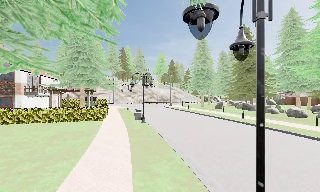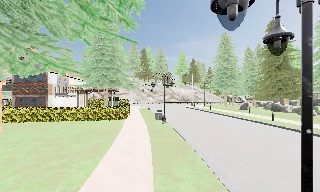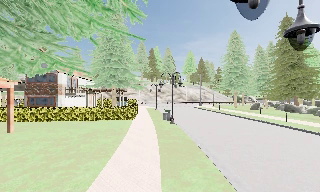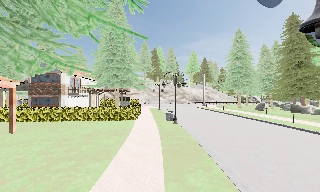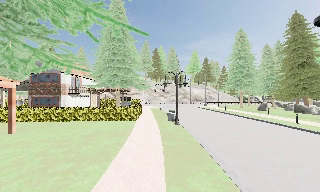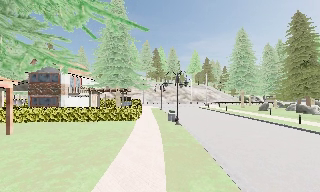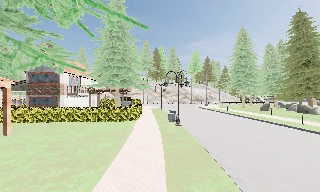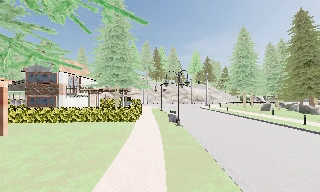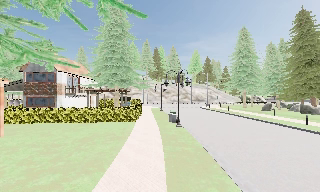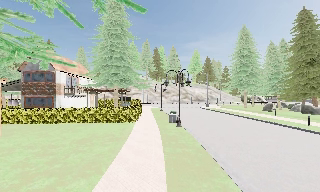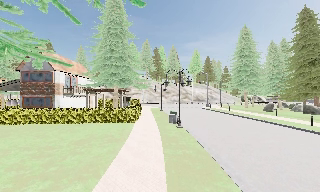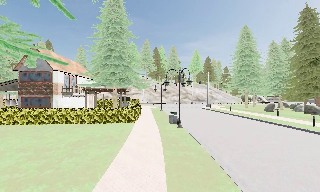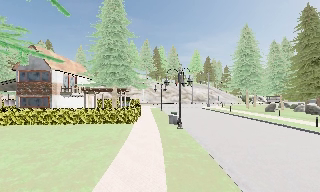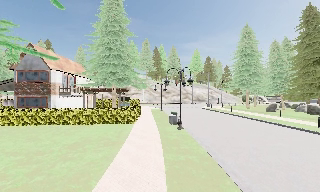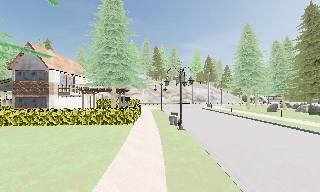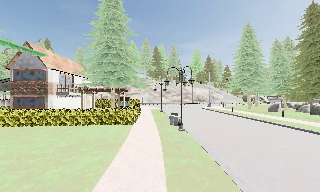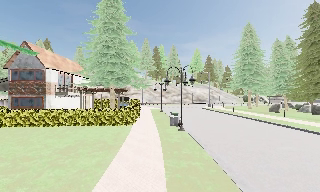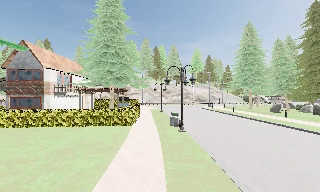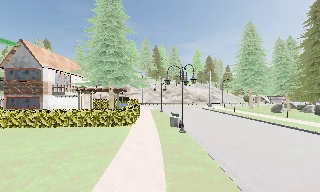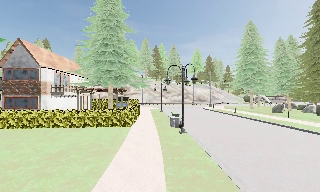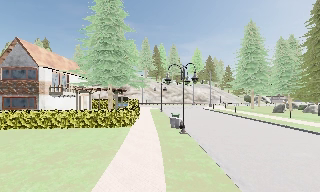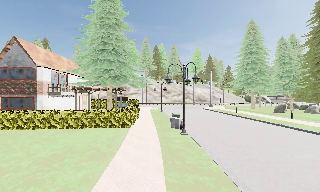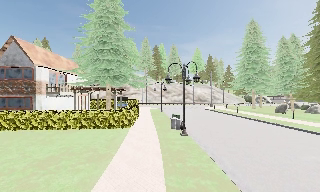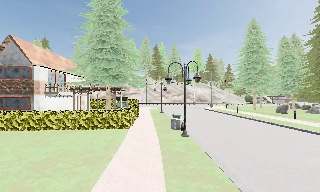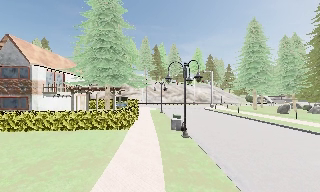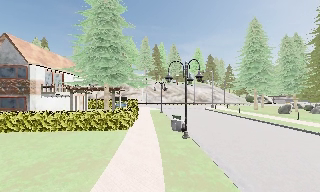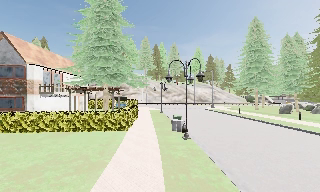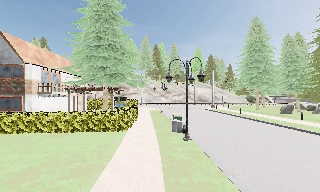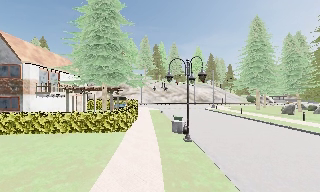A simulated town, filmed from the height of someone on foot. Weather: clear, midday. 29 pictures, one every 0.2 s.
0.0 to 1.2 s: The scene slides to the right, as the camera pans about 10 degrees to its left. It travels forward, about 1.5 m, so what stands in front looms larger.
1.2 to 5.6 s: The camera travels forward, about 4.5 m, so what stands in front looms larger.
The film runs forward here.
